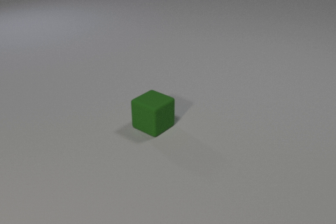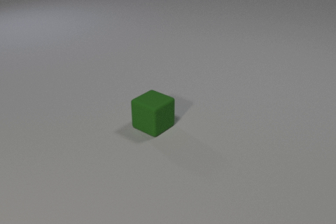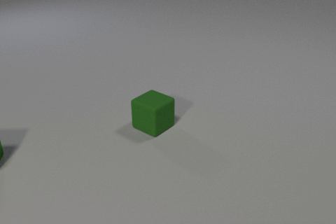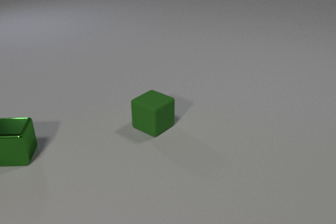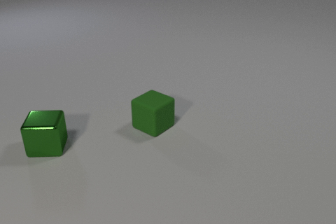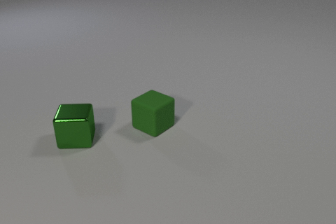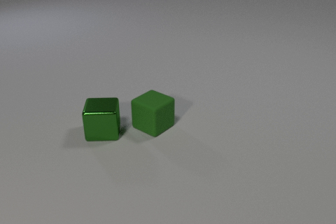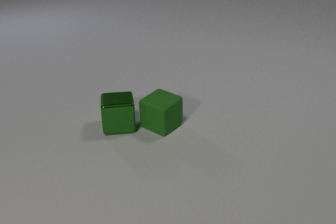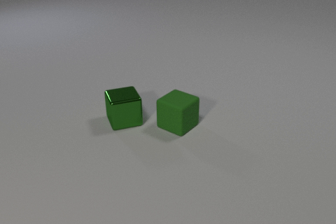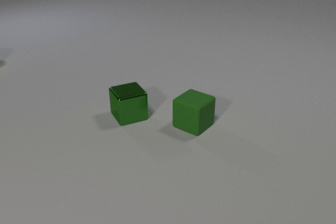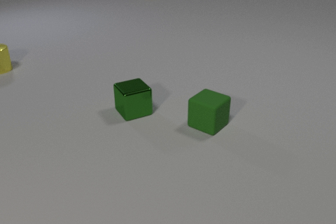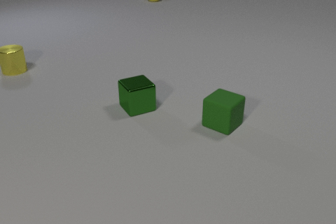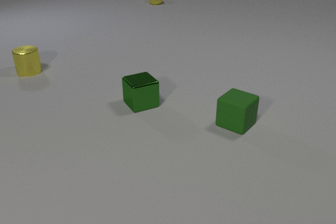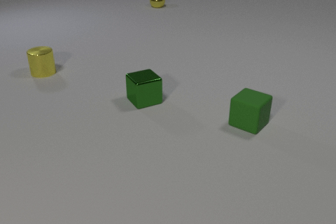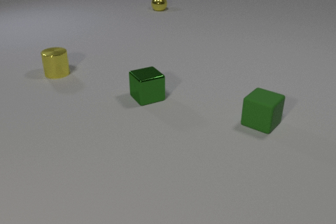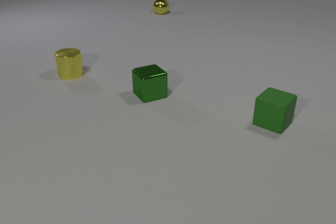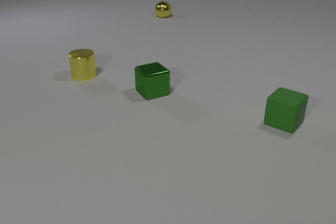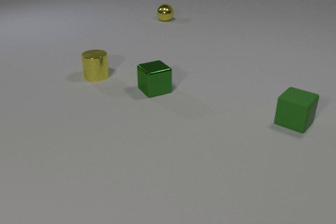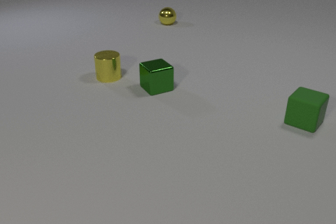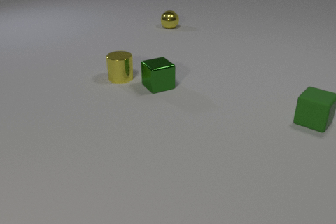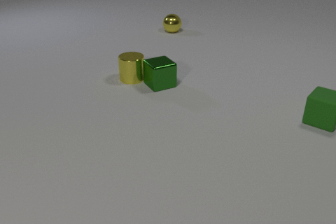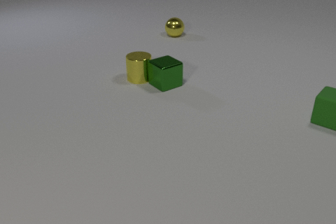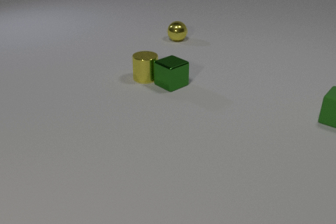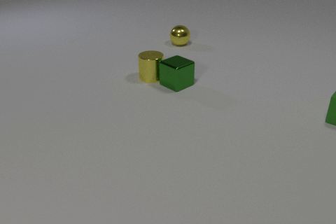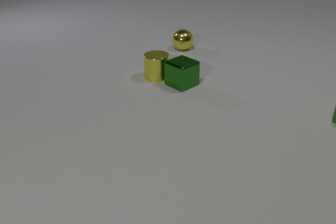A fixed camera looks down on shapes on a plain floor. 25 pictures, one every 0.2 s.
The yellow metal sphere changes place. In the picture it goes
toward the camera.
The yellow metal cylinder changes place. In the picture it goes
to the right.
0.0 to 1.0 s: The green metal cube comes in at the left edge, slides to the right.
1.0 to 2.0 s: The green metal cube slides to the right and away from the camera, spins counterclockwise seen from above by about 30 degrees, its near face sliding to the right. The green rubber cube slides to the right. The yellow metal cylinder comes in at the left edge, slides to the right and toward the camera. The green metal cube and the green rubber cube collide.
2.0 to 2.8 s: The green metal cube slides away from the camera and to the right. The green rubber cube slides to the right. The yellow metal cylinder slides to the right and toward the camera. The yellow metal sphere rolls toward the camera.
2.8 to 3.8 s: The green metal cube slides away from the camera and to the right. The green rubber cube slides to the right. The yellow metal cylinder slides to the right. The yellow metal sphere rolls toward the camera.
3.8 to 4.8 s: The green metal cube slides to the right. The green rubber cube slides to the right and away from the camera. The yellow metal cylinder slides to the right. The yellow metal sphere rolls toward the camera. The green metal cube and the yellow metal cylinder collide.
Are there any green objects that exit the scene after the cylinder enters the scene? yes.
How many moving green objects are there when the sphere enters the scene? 2.
How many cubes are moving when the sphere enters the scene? 2.
